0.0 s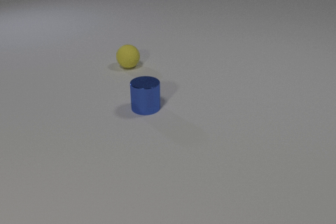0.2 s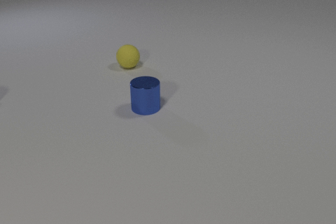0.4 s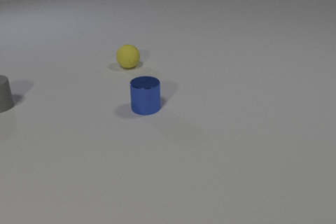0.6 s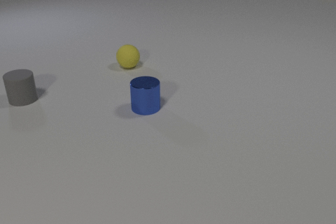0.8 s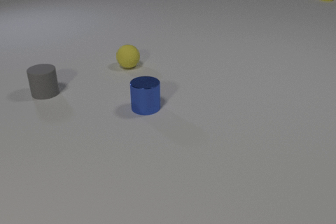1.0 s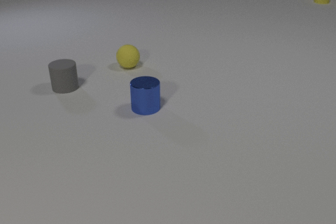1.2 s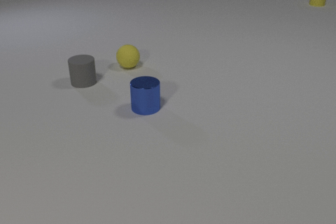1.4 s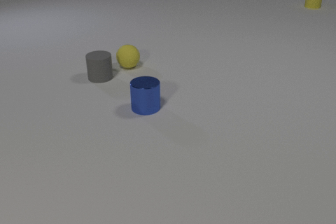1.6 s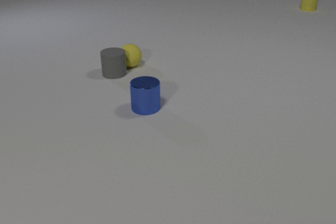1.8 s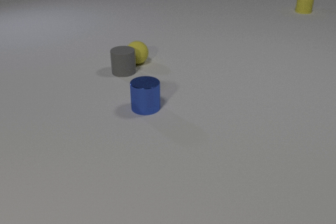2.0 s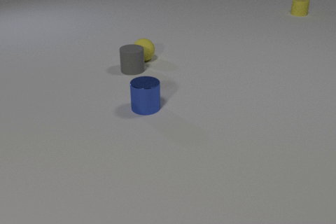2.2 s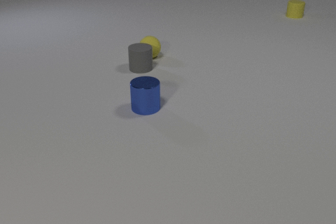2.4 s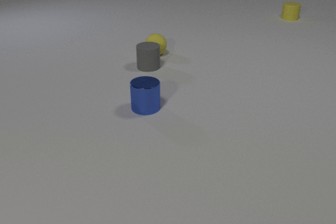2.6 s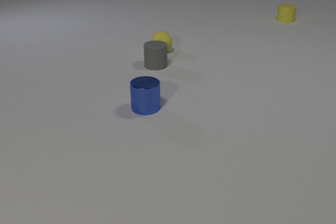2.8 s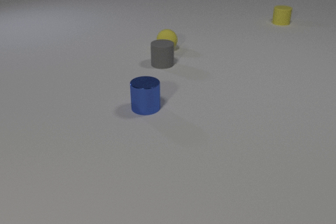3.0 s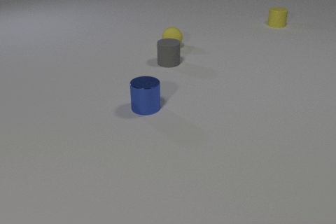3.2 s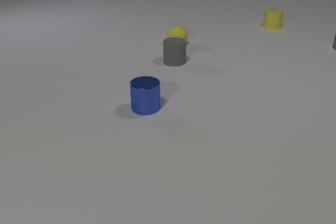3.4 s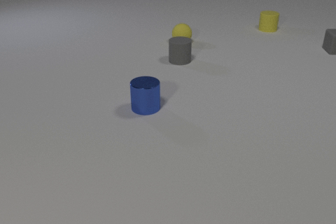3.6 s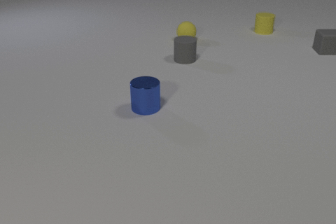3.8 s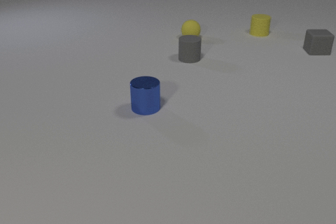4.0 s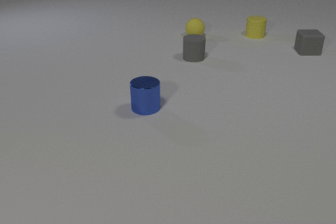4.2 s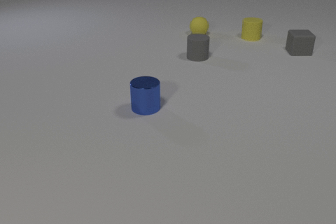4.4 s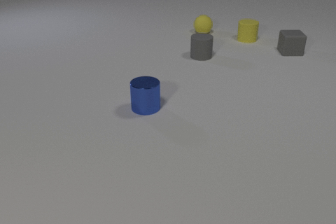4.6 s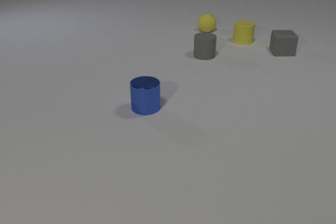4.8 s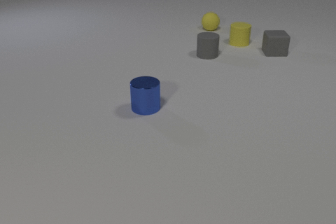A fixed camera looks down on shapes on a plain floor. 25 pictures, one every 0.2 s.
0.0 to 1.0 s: The gray rubber cylinder comes in at the left edge, slides to the right. The yellow rubber cylinder comes in at the top edge, slides toward the camera.
1.0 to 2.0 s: The gray rubber cylinder slides to the right and away from the camera. The yellow rubber sphere rolls away from the camera and to the right. The yellow rubber cylinder slides toward the camera. The gray rubber cylinder and the yellow rubber sphere collide.
2.0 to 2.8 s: The gray rubber cylinder slides to the right and away from the camera. The yellow rubber sphere rolls away from the camera and to the right. The yellow rubber cylinder slides toward the camera and to the left.
2.8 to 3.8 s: The gray rubber cylinder slides to the right and away from the camera. The yellow rubber sphere rolls away from the camera and to the right. The yellow rubber cylinder slides toward the camera and to the left. The gray rubber cube comes in at the right edge, slides to the left and toward the camera.
3.8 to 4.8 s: The gray rubber cylinder slides to the right and away from the camera. The yellow rubber sphere rolls away from the camera and to the right. The yellow rubber cylinder slides toward the camera and to the left. The gray rubber cube slides to the left and toward the camera.
How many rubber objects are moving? 4.
What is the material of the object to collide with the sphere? rubber.
Are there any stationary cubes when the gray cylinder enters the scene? no.
